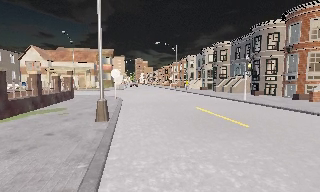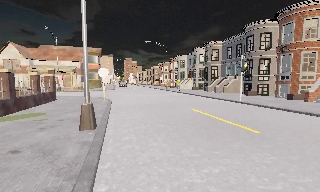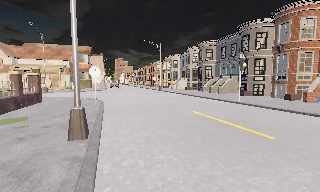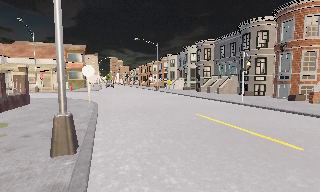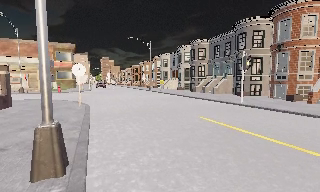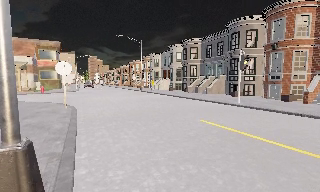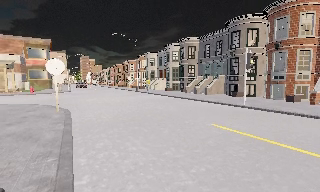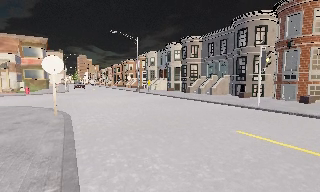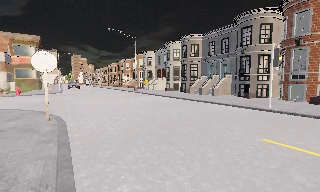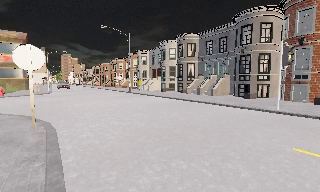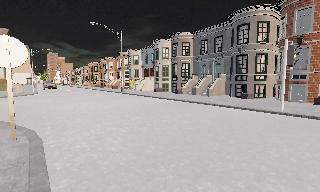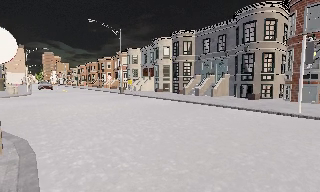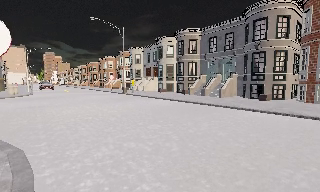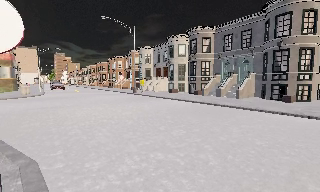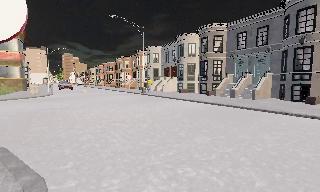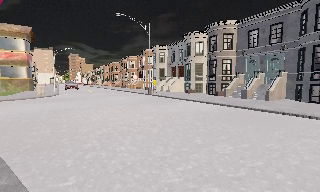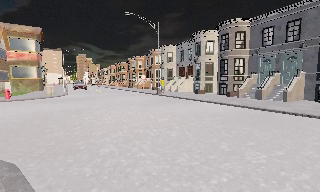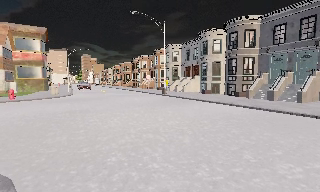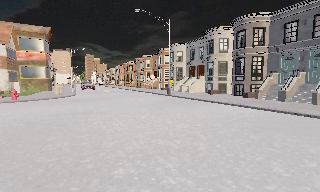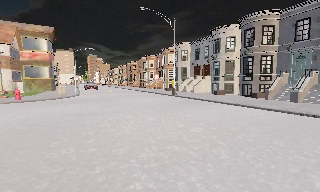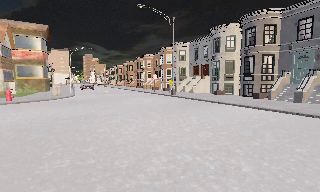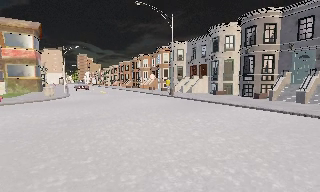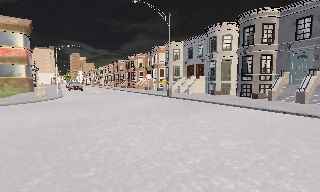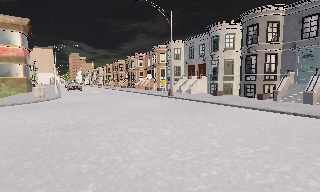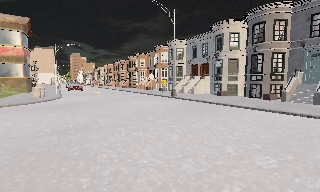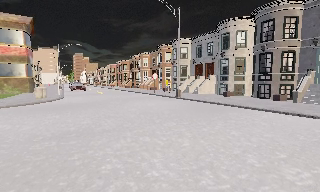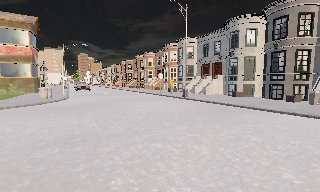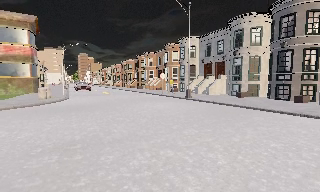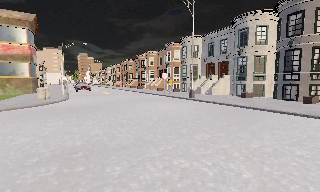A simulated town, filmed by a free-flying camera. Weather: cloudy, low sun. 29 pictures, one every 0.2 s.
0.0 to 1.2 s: The camera pans to its right, which is clockwise from overhead, by about 20 degrees. It travels forward and to its left, about 4.5 m, so what stands in front looms larger.
1.2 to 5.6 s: The camera travels forward and to its left, about 12 m, so what stands in front looms larger. It loses speed.
The film runs backward here.
